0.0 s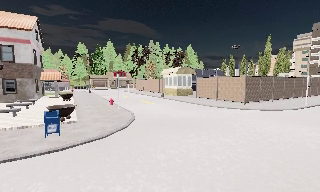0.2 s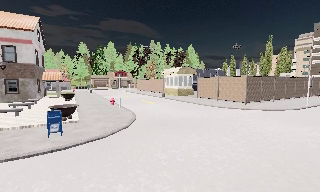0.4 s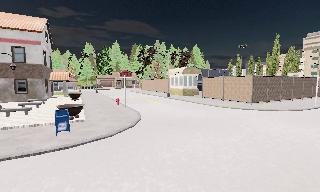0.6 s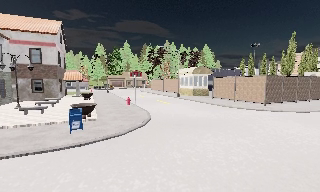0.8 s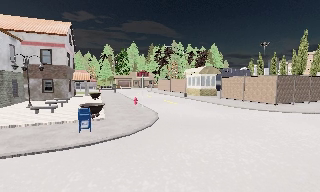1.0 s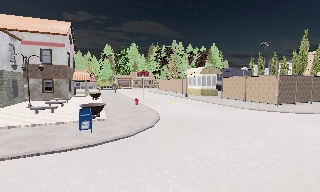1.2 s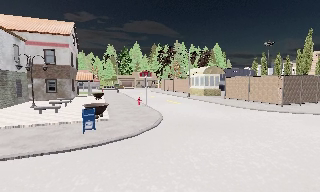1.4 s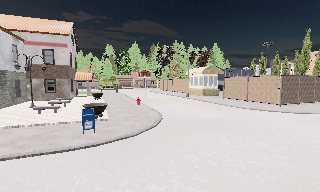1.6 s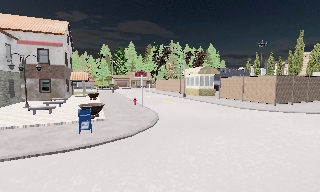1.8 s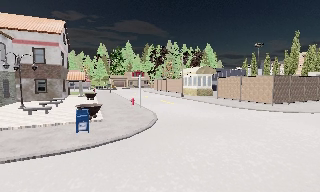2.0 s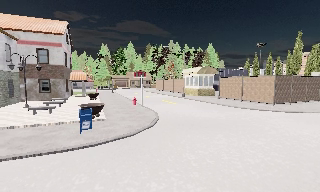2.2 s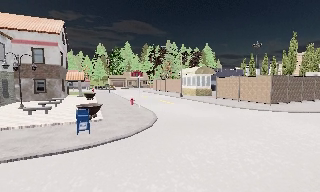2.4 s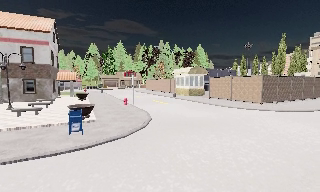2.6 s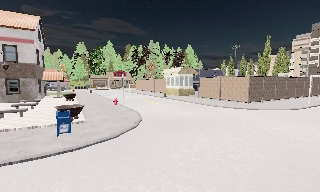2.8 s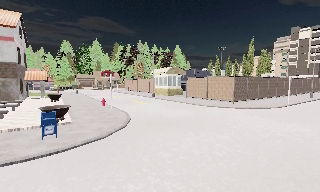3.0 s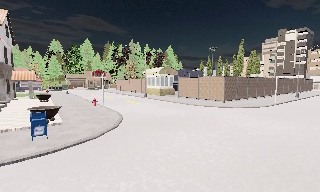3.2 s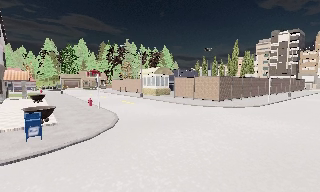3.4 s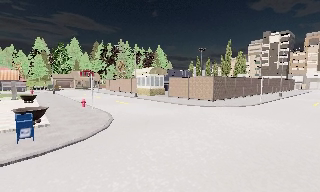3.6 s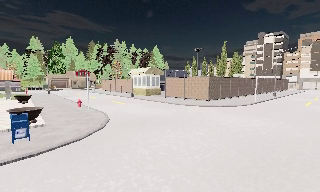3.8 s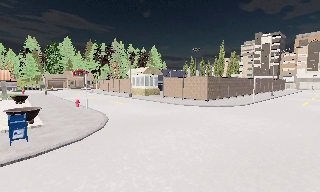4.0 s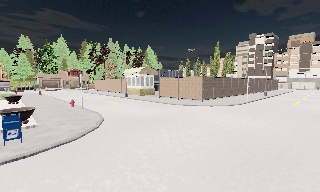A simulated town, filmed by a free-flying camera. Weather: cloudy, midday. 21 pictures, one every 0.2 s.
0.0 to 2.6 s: The camera travels to its left, about 0.5 m, so close, fixed things drift to the right.
2.6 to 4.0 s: The camera swings to its right by about 15 degrees, and the scene slides to the left.
The film runs backward here.
